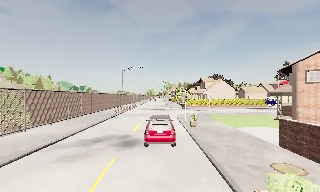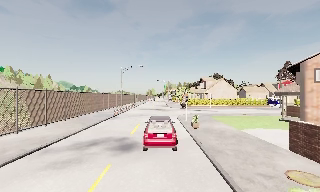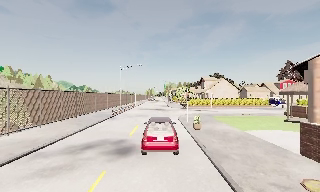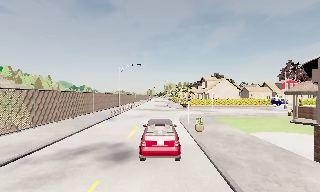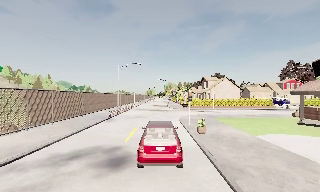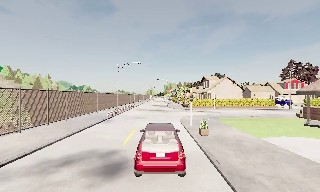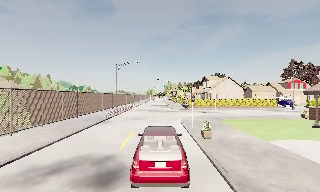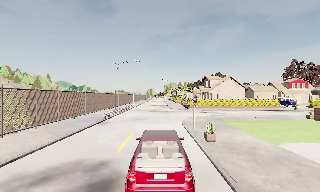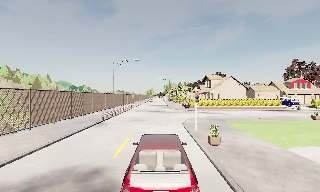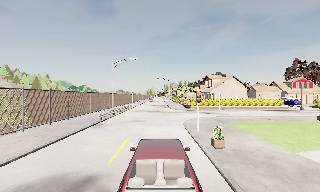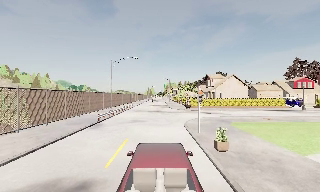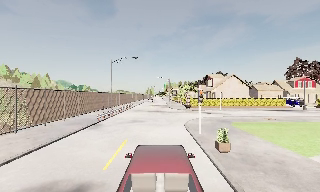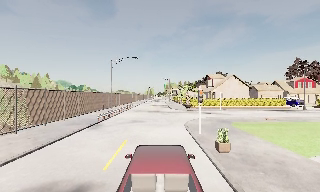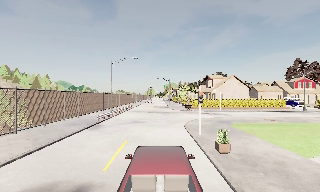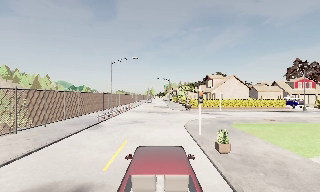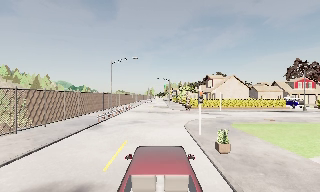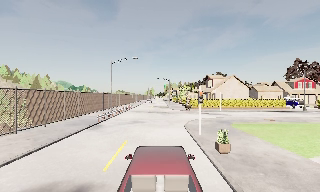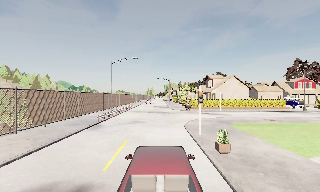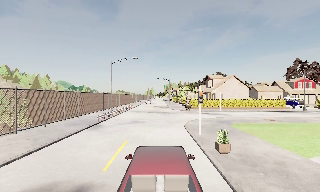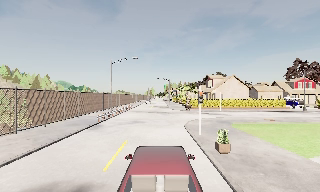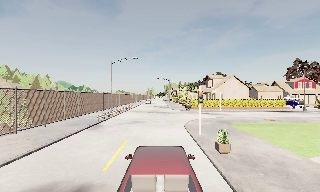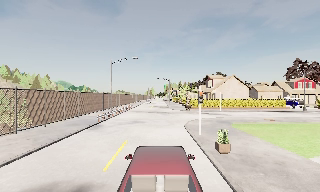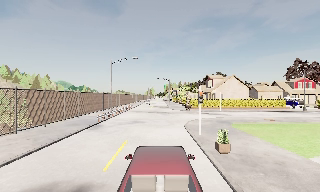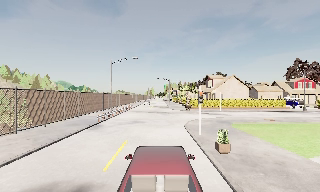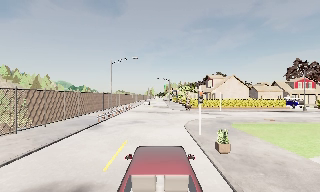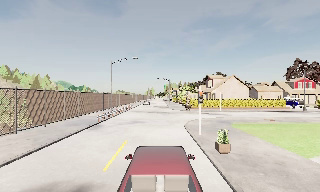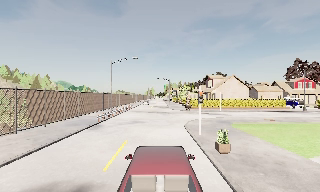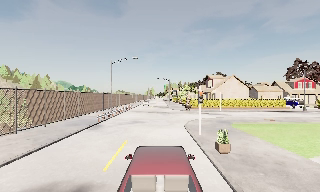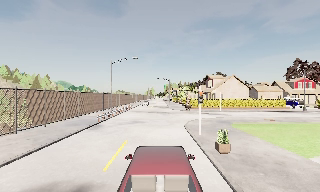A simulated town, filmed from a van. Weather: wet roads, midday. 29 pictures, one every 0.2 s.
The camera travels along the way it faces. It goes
forward.
0.0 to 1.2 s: The camera travels forward, about 4 m, so what stands in front looms larger.
1.2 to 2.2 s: The camera travels forward, about 2.5 m, so what stands in front looms larger. It loses speed.
2.2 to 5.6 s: The camera keeps its place and its aim.
The film runs forward here.
